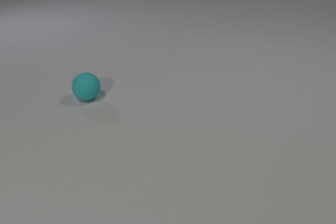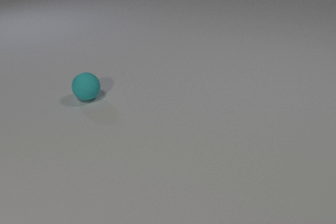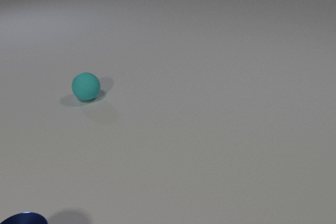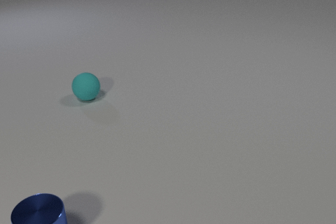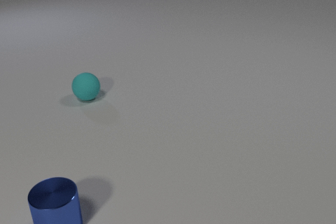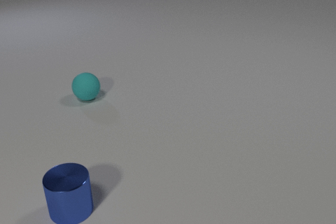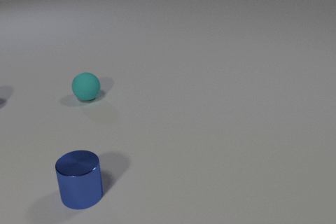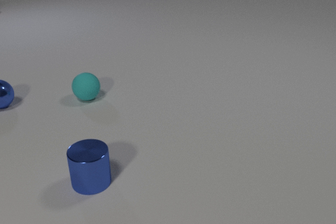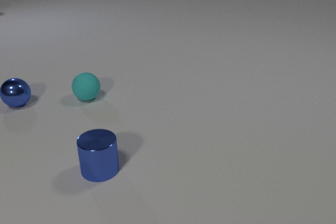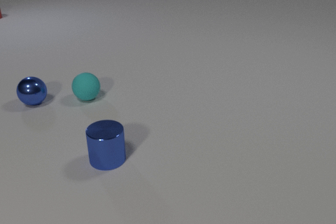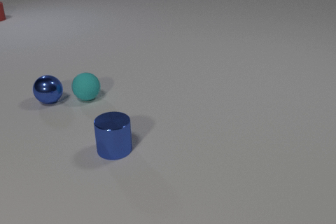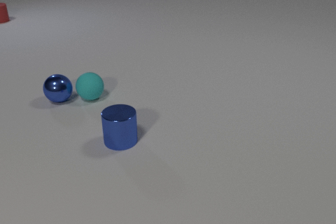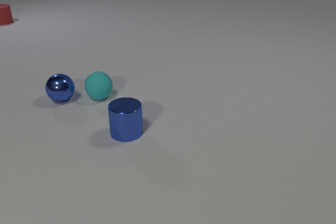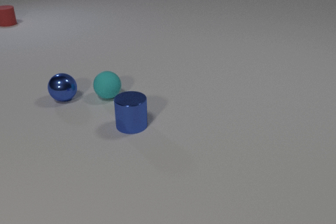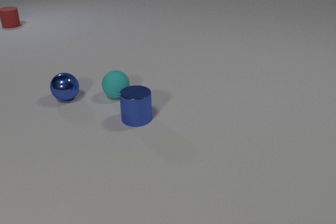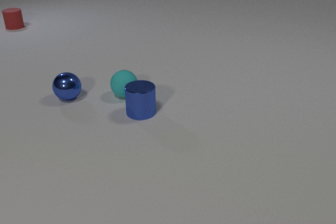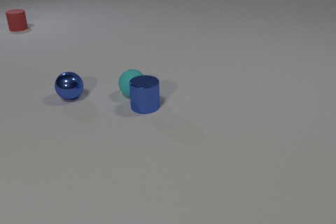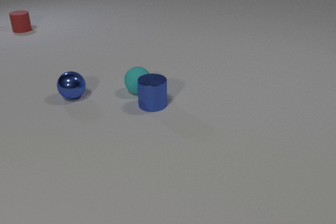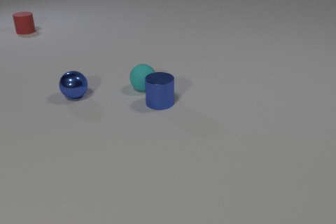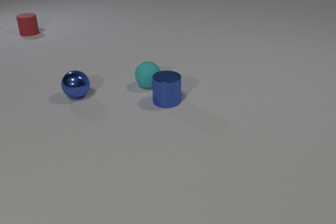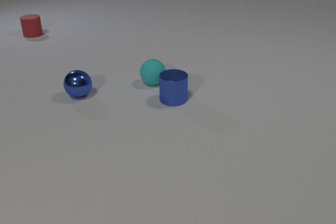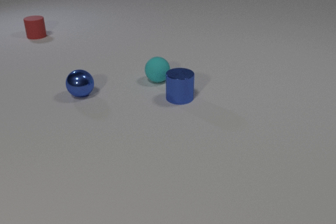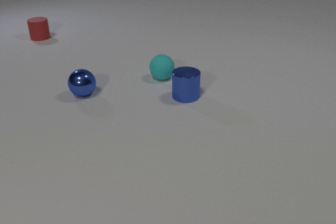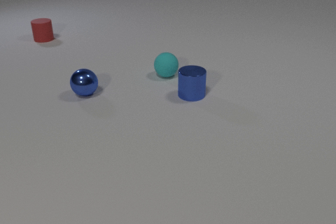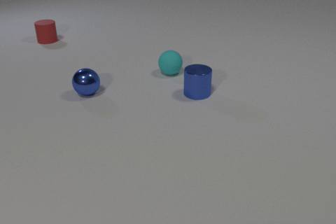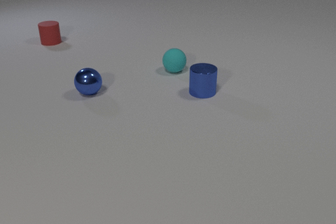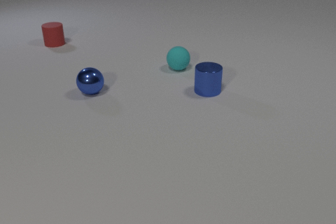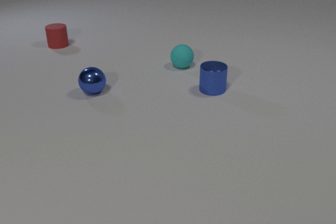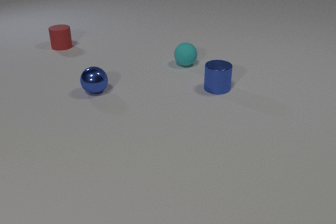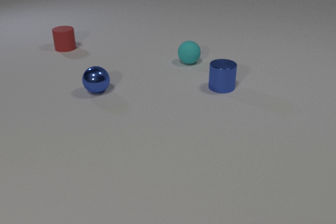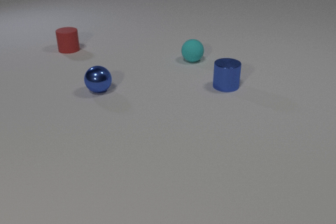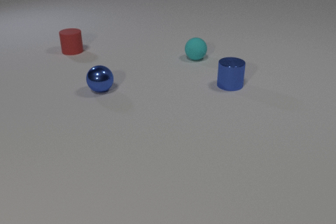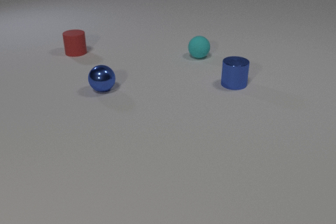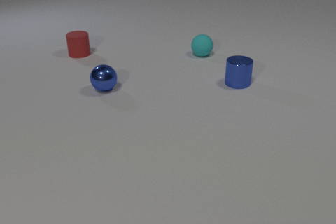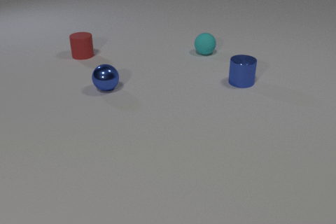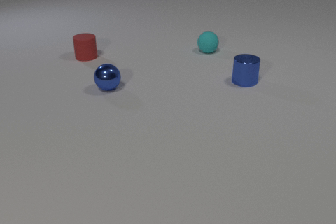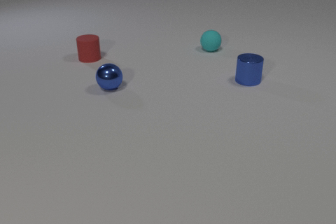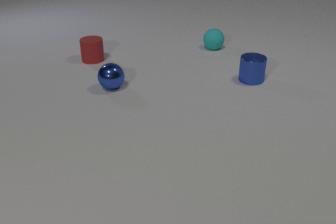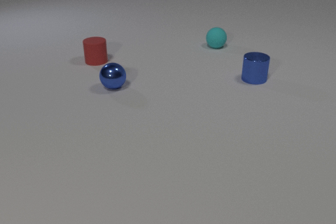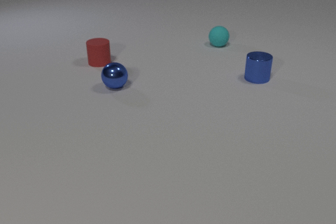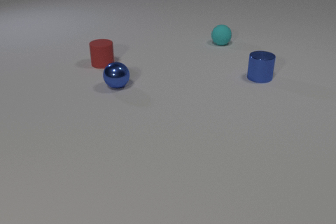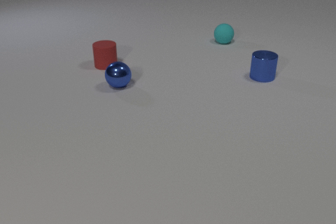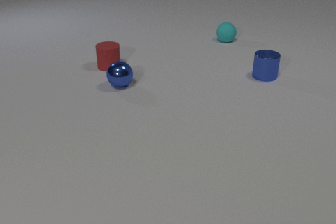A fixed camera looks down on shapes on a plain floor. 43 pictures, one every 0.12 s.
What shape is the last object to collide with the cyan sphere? cylinder.
How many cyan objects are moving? 1.
What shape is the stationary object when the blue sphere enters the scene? sphere.
0.00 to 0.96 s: The blue metal sphere comes in at the left edge, rolls to the right. The blue metal cylinder comes in at the bottom edge, slides away from the camera and to the right.
0.96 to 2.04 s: The blue metal sphere rolls to the right. The cyan rubber sphere rolls to the right. The red rubber cylinder comes in at the left edge, slides toward the camera and to the right. The blue metal cylinder slides away from the camera and to the right. The blue metal sphere and the cyan rubber sphere collide. The cyan rubber sphere and the blue metal cylinder collide.
2.04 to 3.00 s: The blue metal sphere rolls to the right. The cyan rubber sphere rolls away from the camera and to the right. The red rubber cylinder slides toward the camera and to the right. The blue metal cylinder slides to the right and away from the camera.
3.00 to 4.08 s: The blue metal sphere rolls to the right. The cyan rubber sphere rolls away from the camera and to the right. The red rubber cylinder slides toward the camera and to the right. The blue metal cylinder slides to the right and away from the camera.
4.08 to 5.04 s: The blue metal sphere rolls to the right and away from the camera. The cyan rubber sphere rolls away from the camera and to the right. The red rubber cylinder slides toward the camera and to the right. The blue metal cylinder slides to the right and away from the camera.
